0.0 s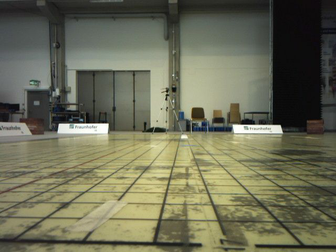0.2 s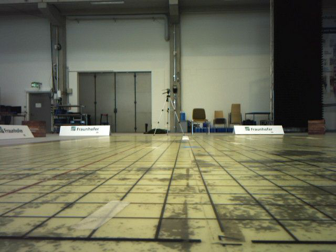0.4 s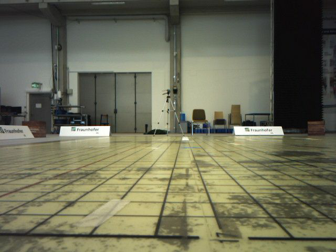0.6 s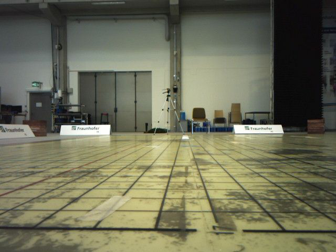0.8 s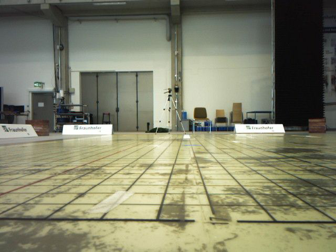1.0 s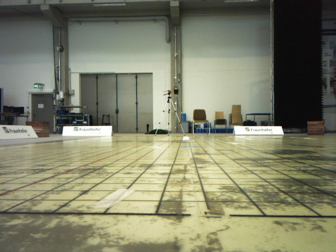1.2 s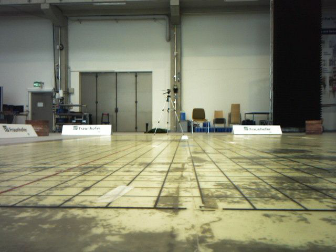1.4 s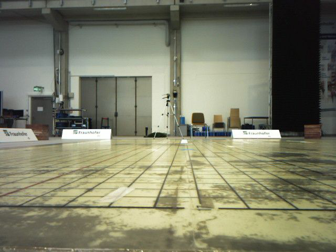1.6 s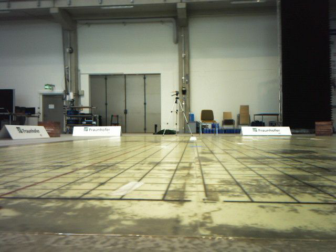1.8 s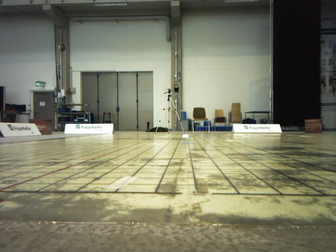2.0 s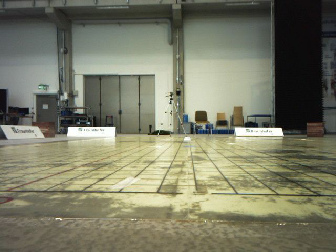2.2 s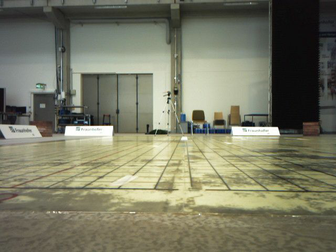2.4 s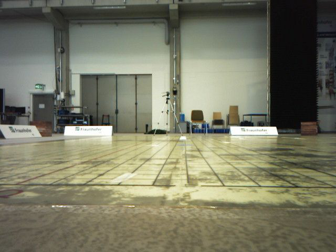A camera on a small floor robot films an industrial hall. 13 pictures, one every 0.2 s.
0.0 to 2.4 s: The camera travels backward, about 0.5 m, so what stands in front gets smaller.
The film runs backward here.
